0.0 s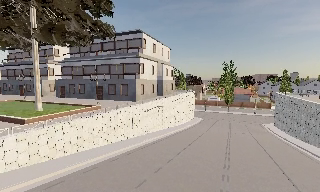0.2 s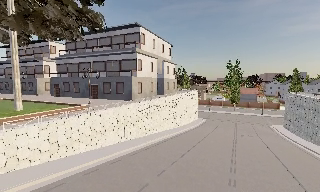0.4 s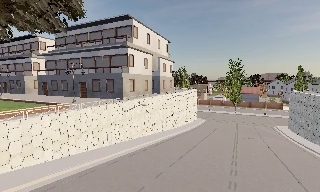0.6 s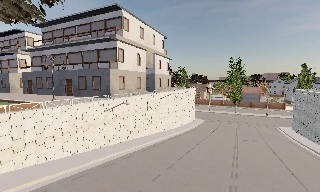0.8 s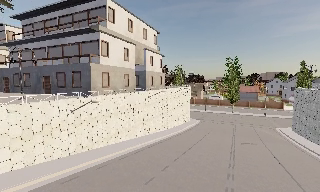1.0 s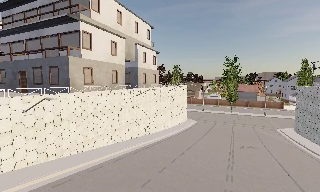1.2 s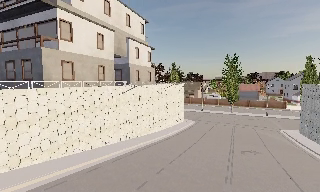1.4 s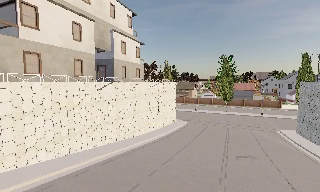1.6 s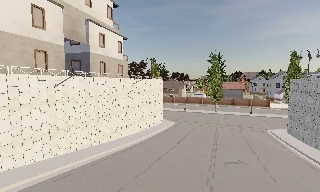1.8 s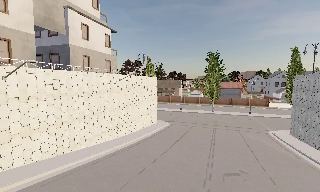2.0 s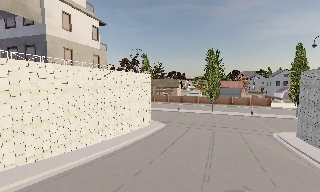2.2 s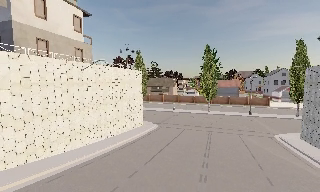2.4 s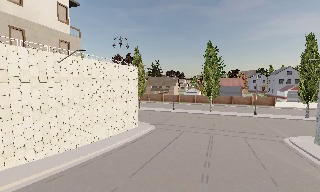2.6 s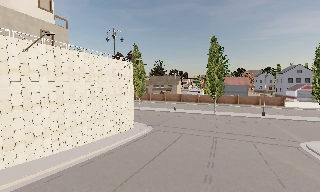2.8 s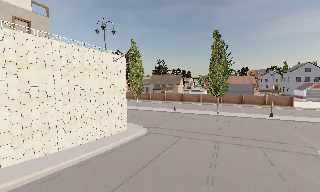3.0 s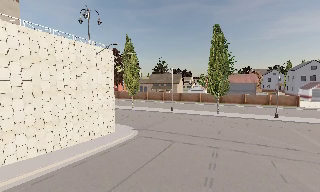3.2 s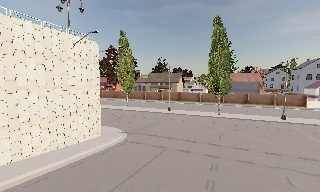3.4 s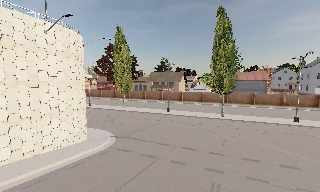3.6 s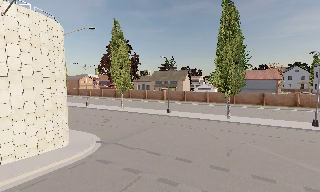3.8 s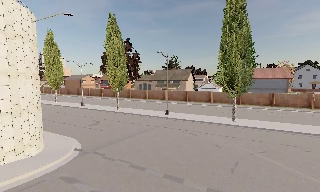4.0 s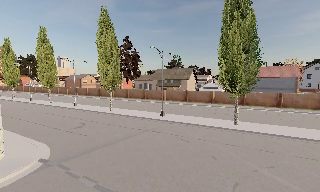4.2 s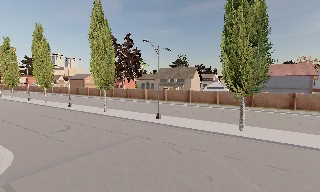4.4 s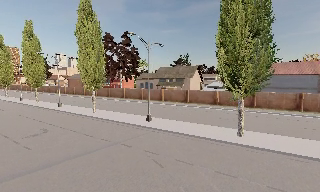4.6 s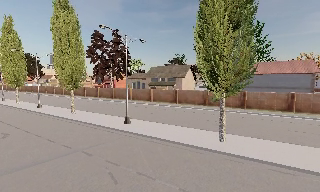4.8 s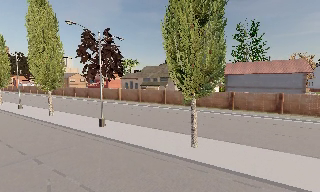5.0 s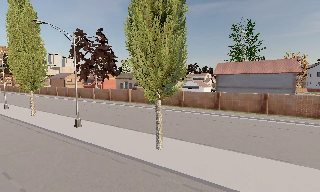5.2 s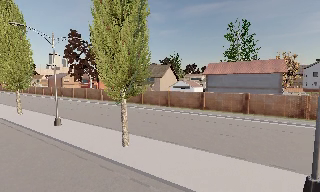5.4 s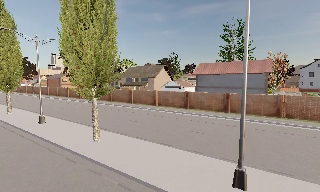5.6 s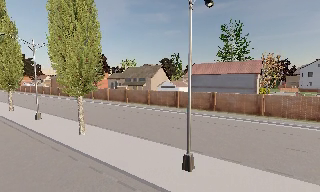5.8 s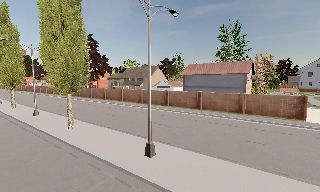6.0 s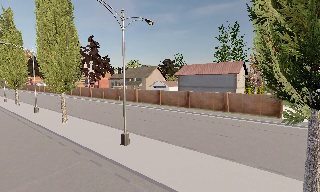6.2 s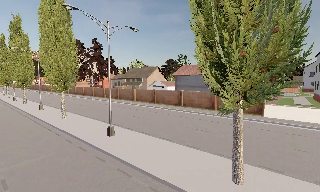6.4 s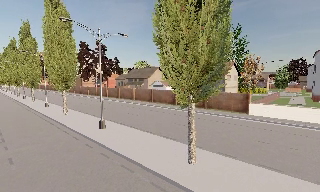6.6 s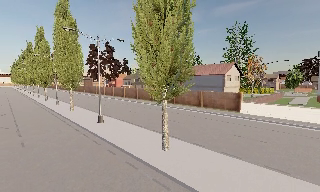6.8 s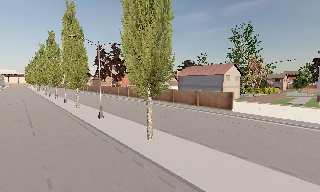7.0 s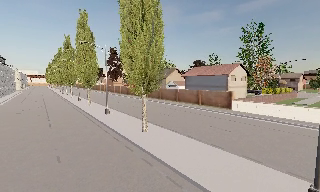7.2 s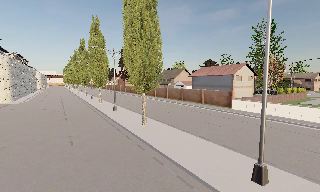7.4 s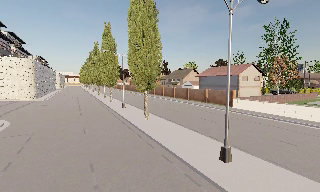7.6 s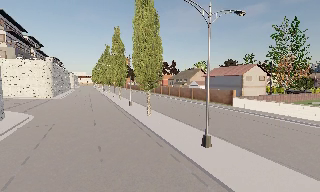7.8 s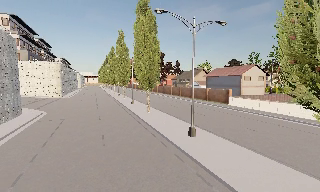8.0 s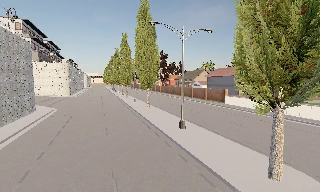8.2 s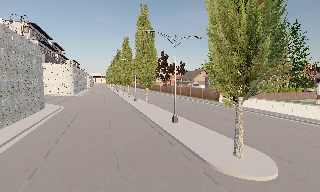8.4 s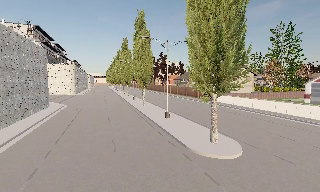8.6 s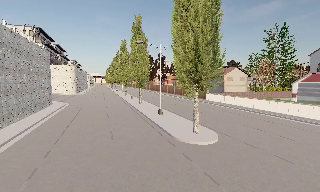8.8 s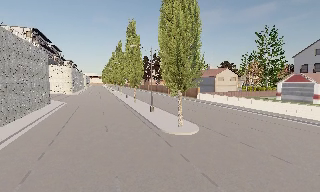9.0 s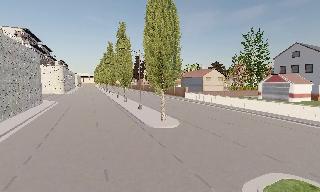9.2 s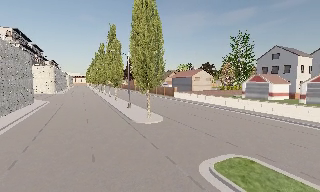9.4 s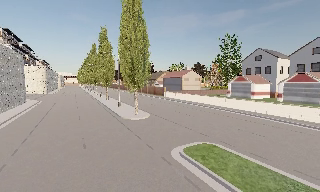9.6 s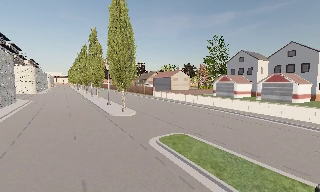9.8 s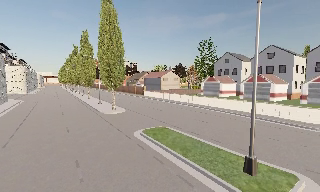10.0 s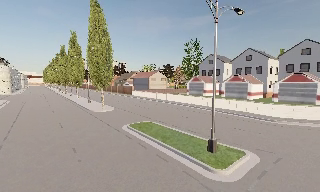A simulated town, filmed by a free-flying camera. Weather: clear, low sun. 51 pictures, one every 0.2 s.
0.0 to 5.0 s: The camera travels forward and to its right, about 55 m, so what stands in front looms larger.
5.0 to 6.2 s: The camera travels to its right and backward, about 14 m, so close, fixed things drift to the left.
6.2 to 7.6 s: The camera pans to its left, which is counterclockwise from overhead, by about 25 degrees. It travels backward and to its right, about 15 m, so what stands in front gets smaller.
7.6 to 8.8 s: The camera travels backward, about 12 m, so what stands in front gets smaller.
8.8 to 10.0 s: The scene slides to the left, as the camera pans about 15 degrees to its right. It travels backward and to its right, about 11 m, so what stands in front gets smaller.
The film runs forward here.
